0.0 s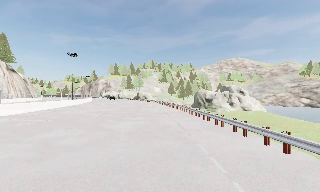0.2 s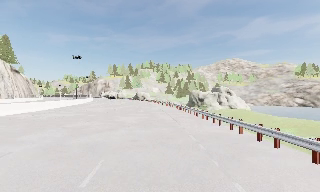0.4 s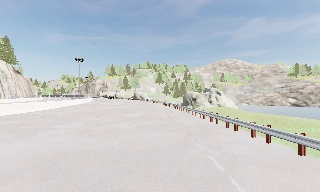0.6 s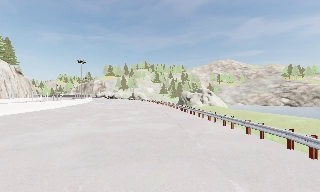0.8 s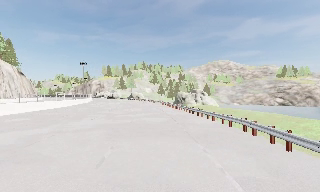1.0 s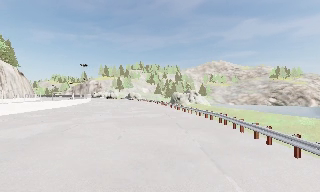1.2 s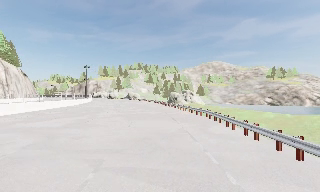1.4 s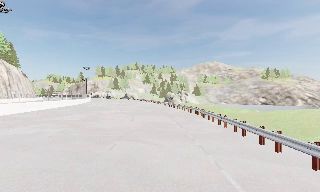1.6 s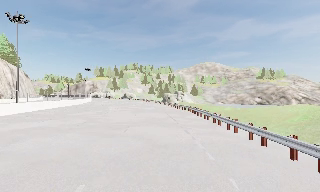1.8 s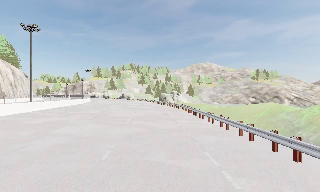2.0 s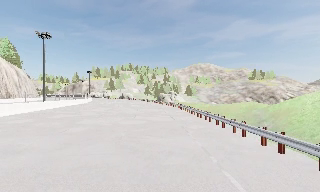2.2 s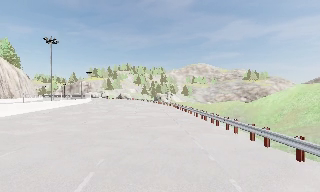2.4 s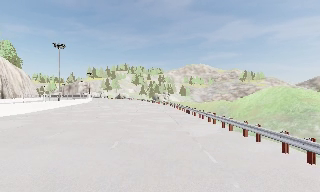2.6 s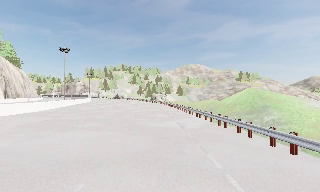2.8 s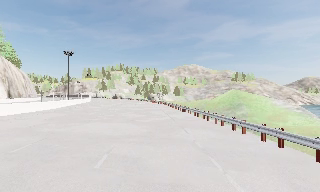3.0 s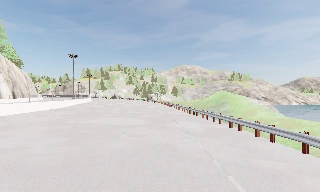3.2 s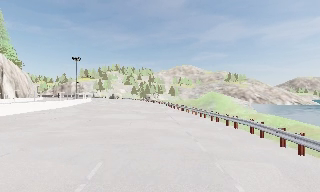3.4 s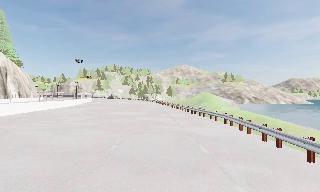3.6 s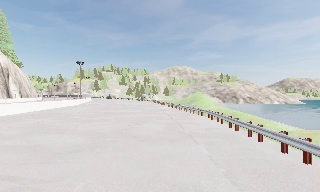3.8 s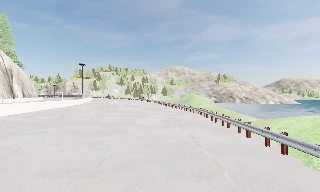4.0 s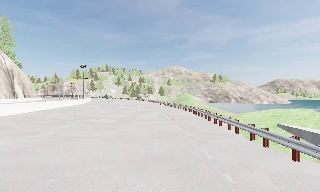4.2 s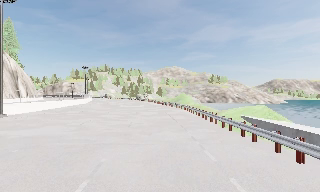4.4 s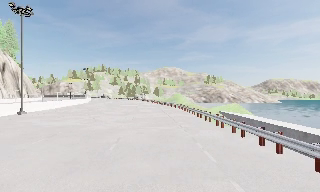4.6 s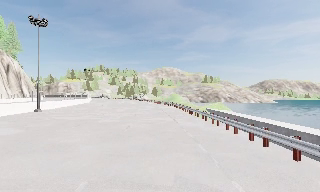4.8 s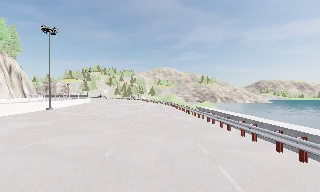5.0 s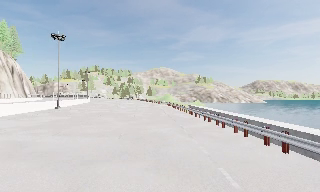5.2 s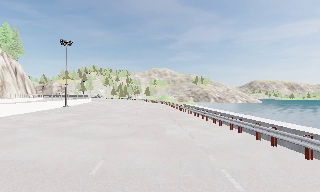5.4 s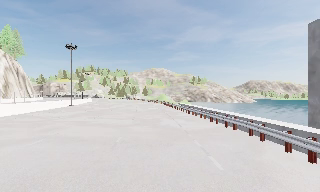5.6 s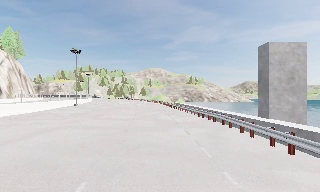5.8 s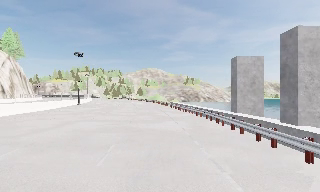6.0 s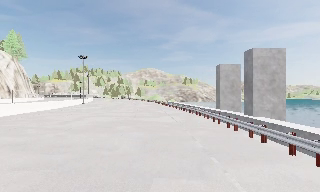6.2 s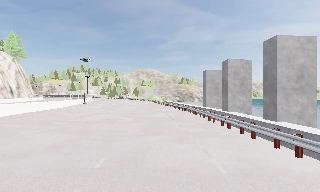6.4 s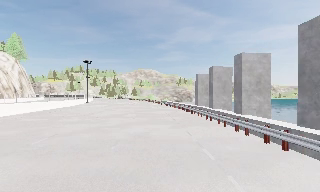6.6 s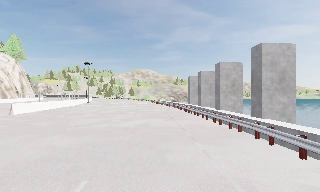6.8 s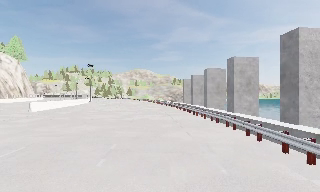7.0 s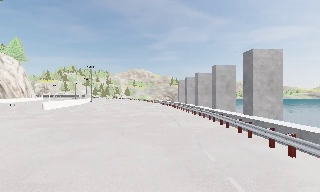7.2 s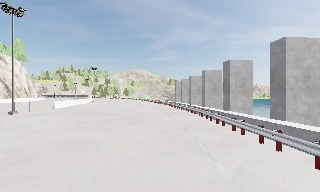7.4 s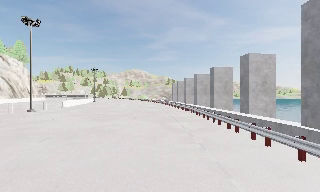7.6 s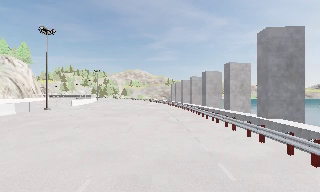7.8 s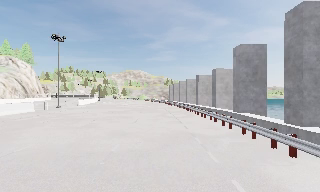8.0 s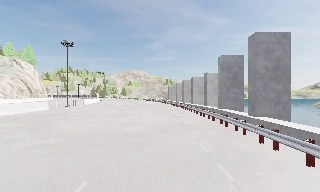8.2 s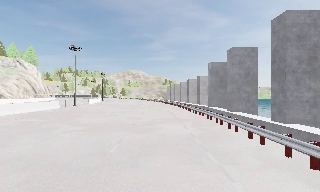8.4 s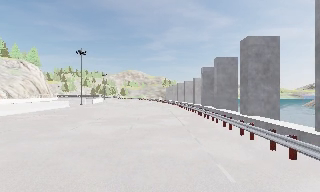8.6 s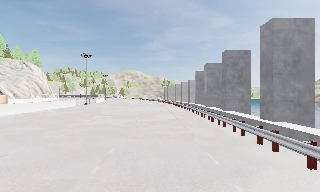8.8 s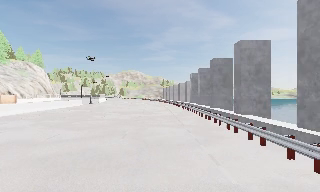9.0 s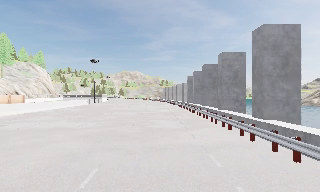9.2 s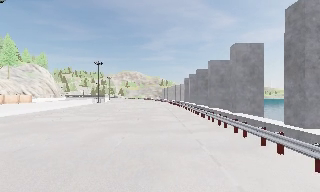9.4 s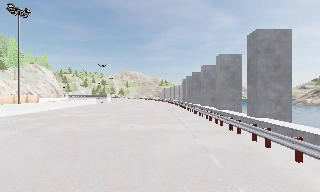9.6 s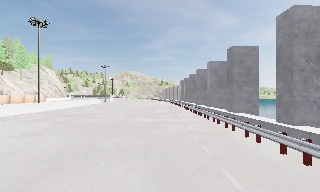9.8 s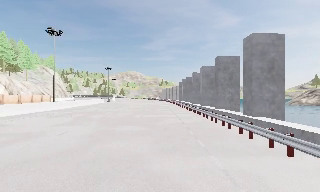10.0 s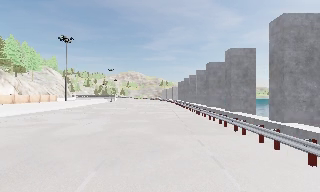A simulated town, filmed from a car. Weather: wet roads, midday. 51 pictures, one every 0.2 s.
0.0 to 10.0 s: The scene slides to the left, as the camera pans about 35 degrees to its right. It travels backward, about 150 m.
The film runs backward here.
